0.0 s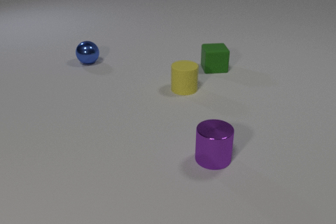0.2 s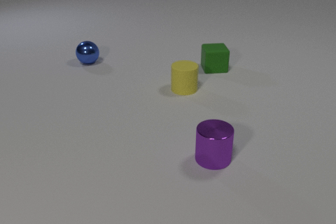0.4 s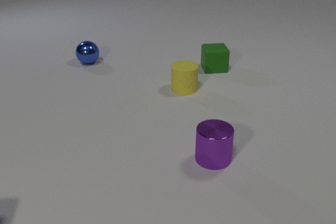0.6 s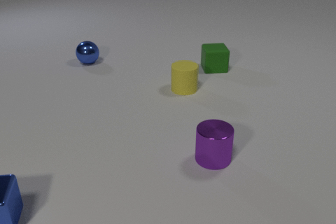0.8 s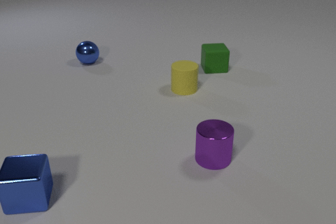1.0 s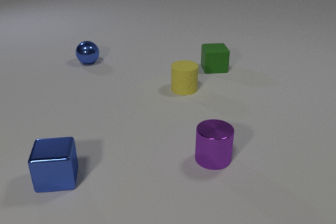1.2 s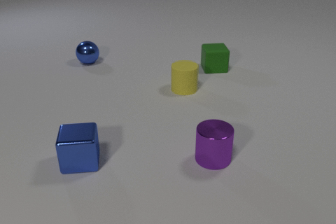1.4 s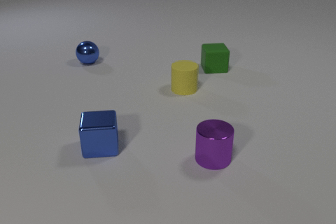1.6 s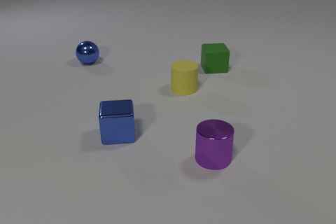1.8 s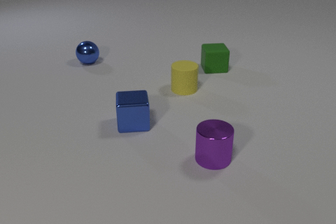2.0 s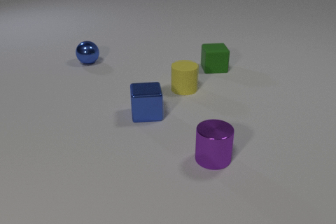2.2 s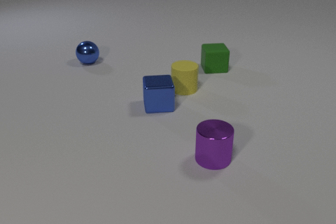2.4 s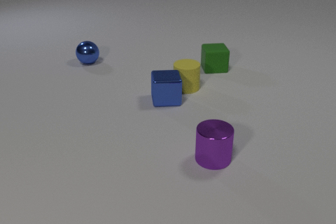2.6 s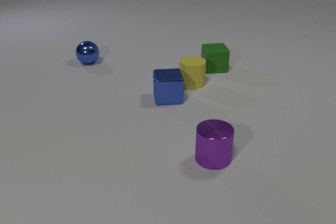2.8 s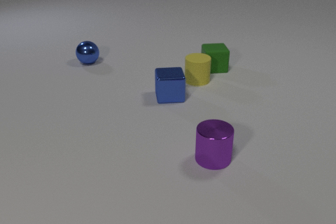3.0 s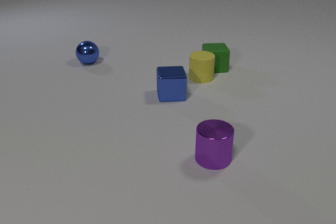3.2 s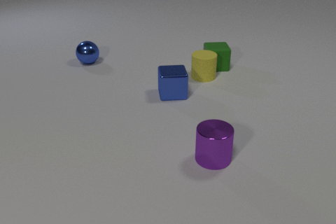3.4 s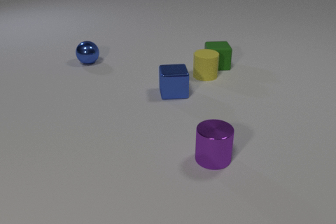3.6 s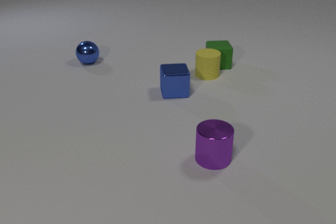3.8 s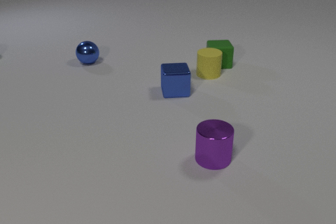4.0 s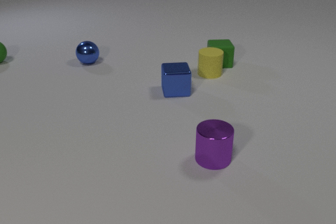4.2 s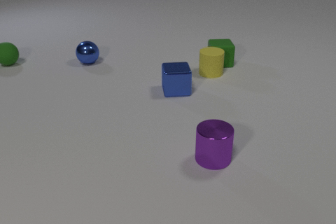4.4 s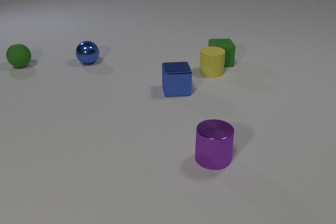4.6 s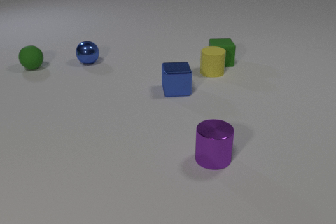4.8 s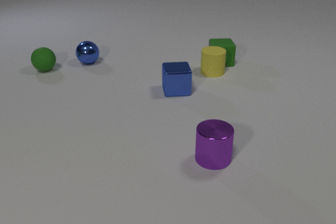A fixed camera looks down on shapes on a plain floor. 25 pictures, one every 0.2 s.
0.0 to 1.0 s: The blue metal cube comes in at the left edge, slides to the right and away from the camera.
1.0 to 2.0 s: The blue metal cube slides away from the camera and to the right.
2.0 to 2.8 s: The blue metal cube slides away from the camera and to the right. The yellow rubber cylinder slides away from the camera and to the right. The blue metal cube and the yellow rubber cylinder collide.
2.8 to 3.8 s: The blue metal cube slides away from the camera. The yellow rubber cylinder slides away from the camera and to the right. The green rubber cube slides away from the camera. The yellow rubber cylinder and the green rubber cube collide.
3.8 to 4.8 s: The yellow rubber cylinder slides away from the camera. The green rubber sphere comes in at the left edge, rolls to the right and toward the camera. The green rubber cube slides away from the camera.
How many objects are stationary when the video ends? 5.
How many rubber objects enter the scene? 1.
What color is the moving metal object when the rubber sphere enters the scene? blue.
